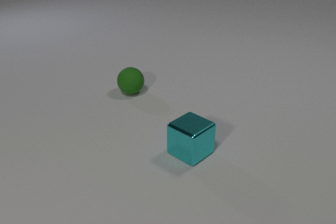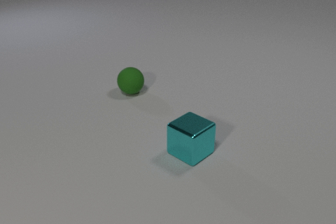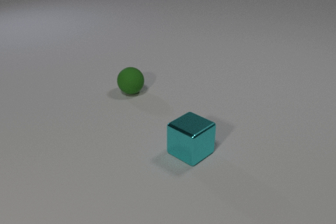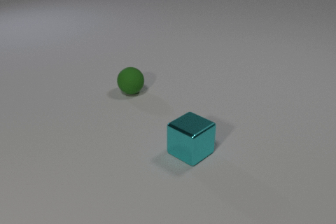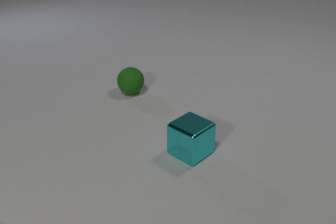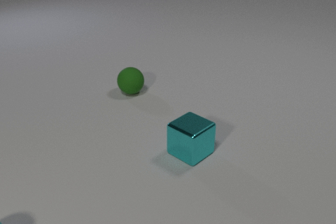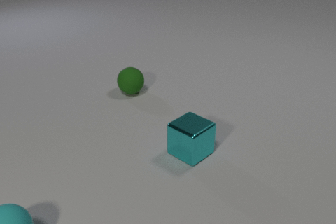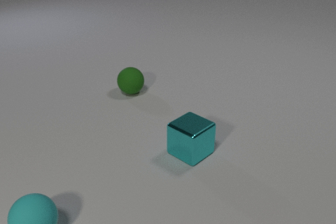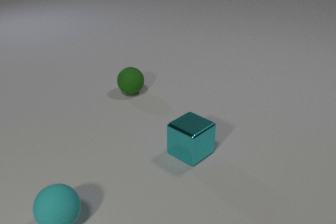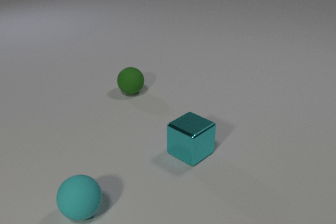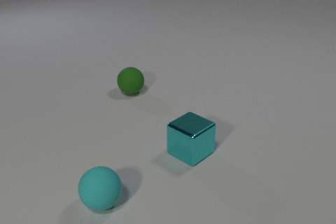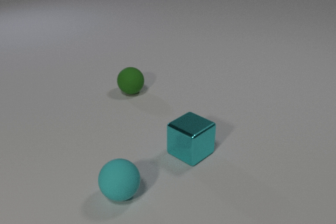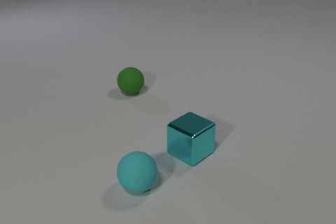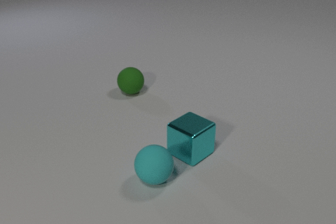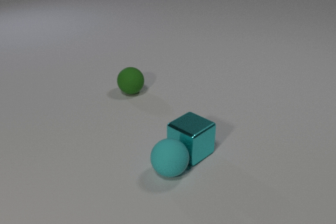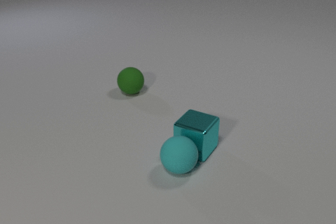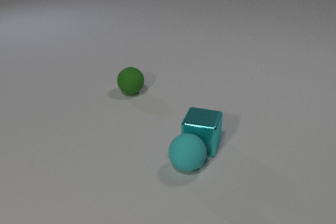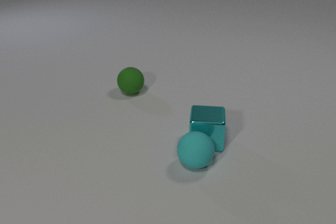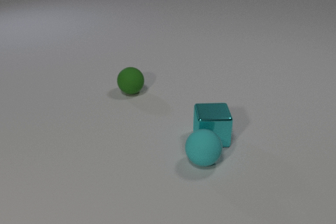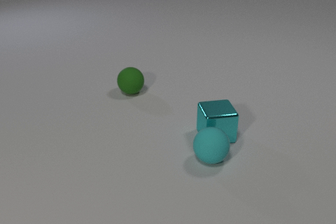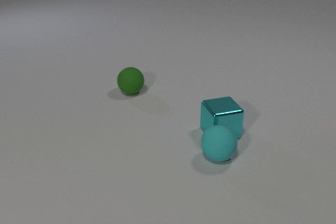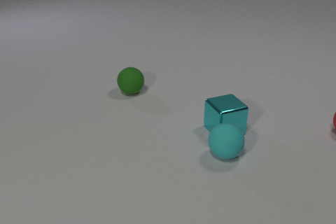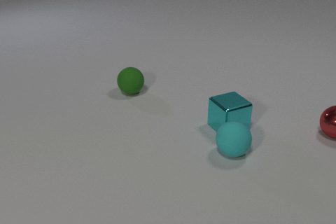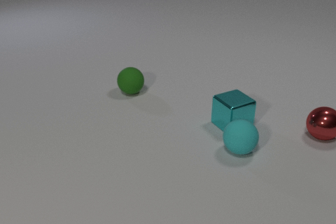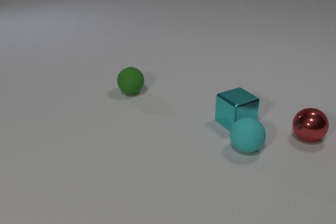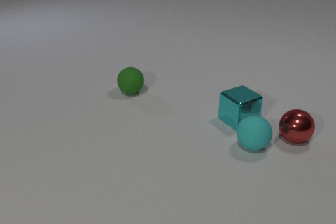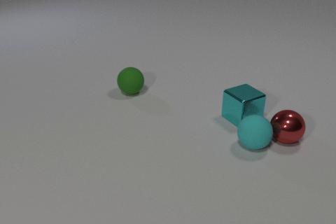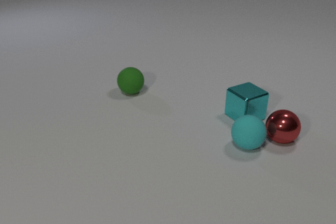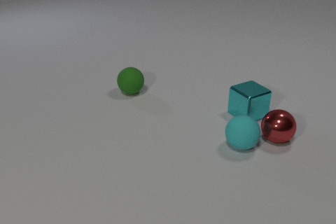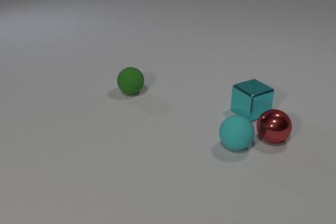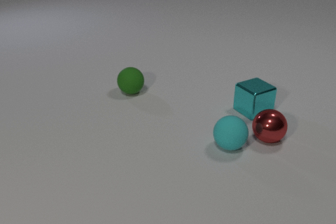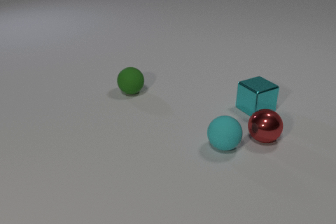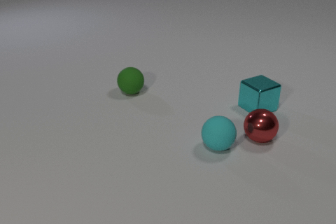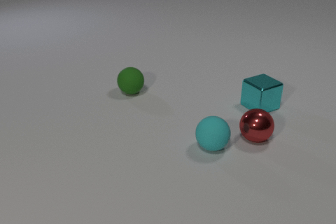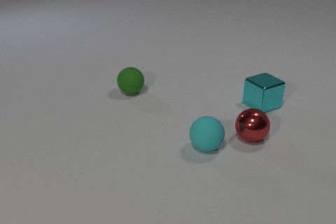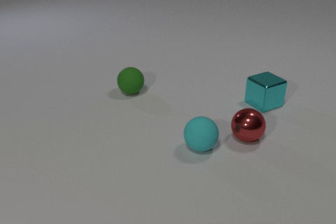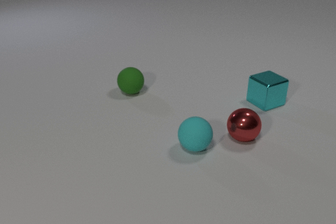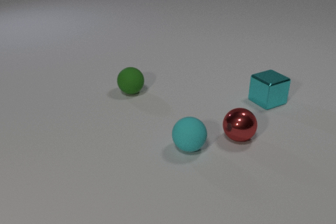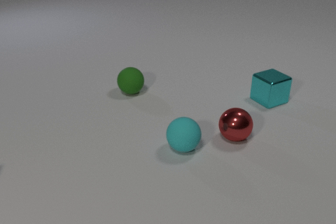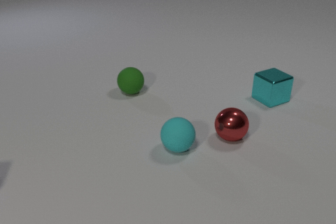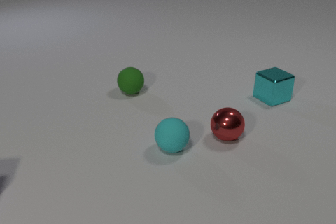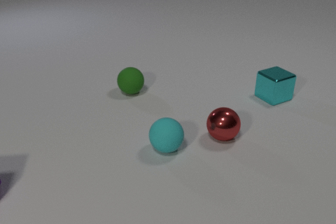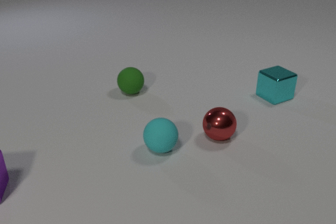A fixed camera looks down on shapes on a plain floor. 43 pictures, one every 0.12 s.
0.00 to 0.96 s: The cyan rubber sphere comes in at the bottom edge, rolls to the right.
0.96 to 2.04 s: The cyan rubber sphere rolls to the right and away from the camera. The cyan metal cube slides away from the camera and to the right, spins so that its near face slides to the right, counterclockwise seen from above. The cyan rubber sphere and the cyan metal cube collide.
2.04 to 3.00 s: The cyan rubber sphere rolls to the right and away from the camera. The cyan metal cube slides away from the camera and to the right, spins so that its near face slides to the right, counterclockwise seen from above. The red metal sphere comes in at the right edge, rolls to the left and toward the camera.
3.00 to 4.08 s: The cyan rubber sphere rolls to the left. The cyan metal cube slides away from the camera and to the right. The red metal sphere rolls to the left. The cyan rubber sphere and the red metal sphere collide.
4.08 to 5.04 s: The cyan rubber sphere rolls to the left. The cyan metal cube slides away from the camera and to the right. The red metal sphere rolls to the left. The purple metal cube comes in at the left edge.
What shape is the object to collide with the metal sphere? sphere.
How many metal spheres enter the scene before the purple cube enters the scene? 1.
How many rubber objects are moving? 1.
